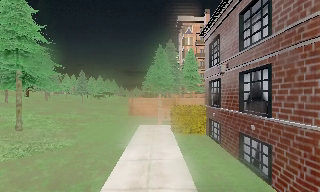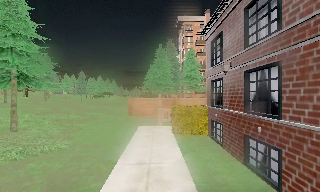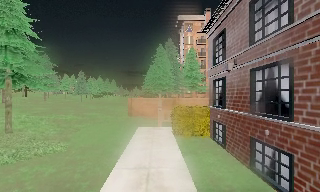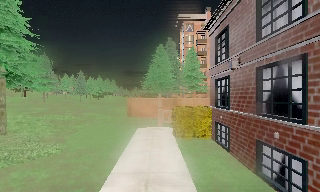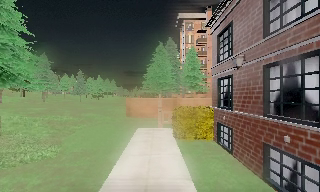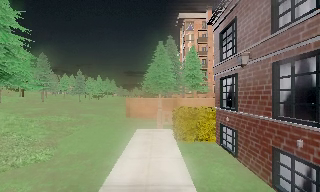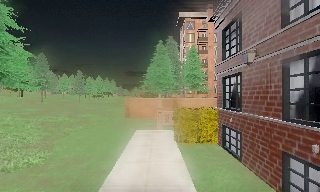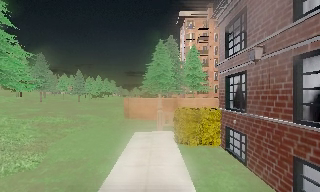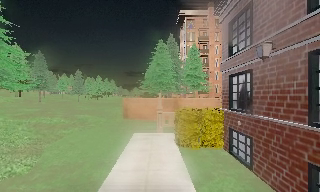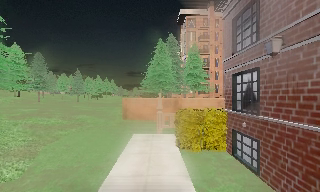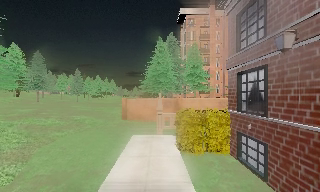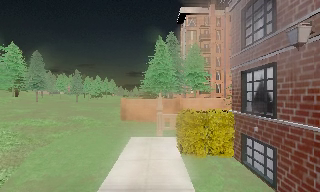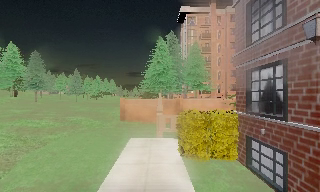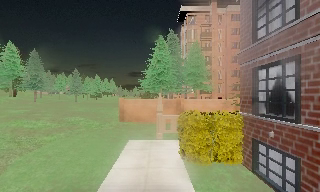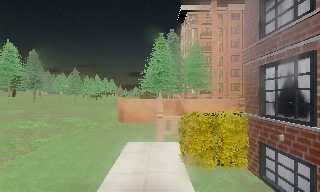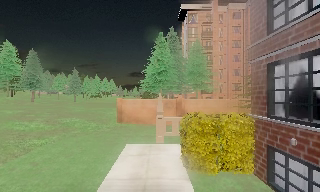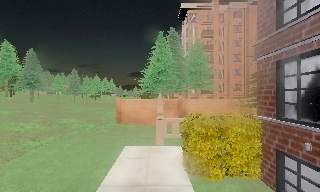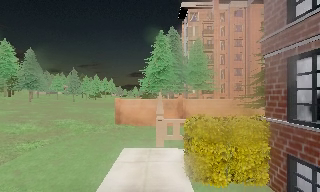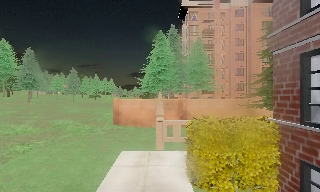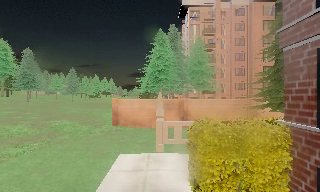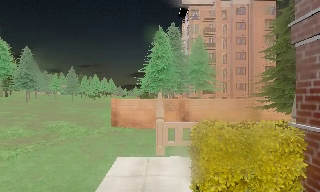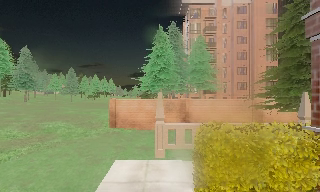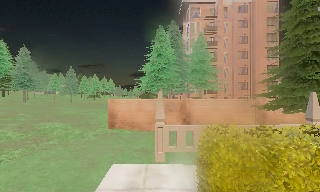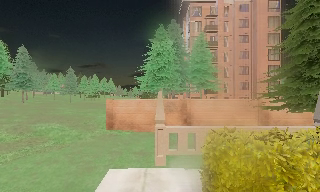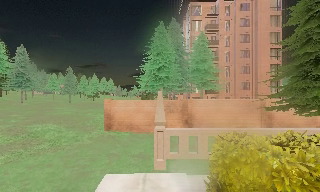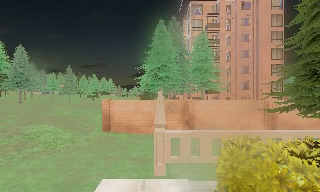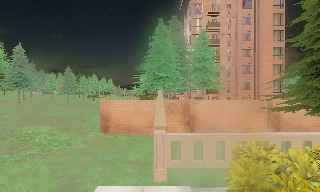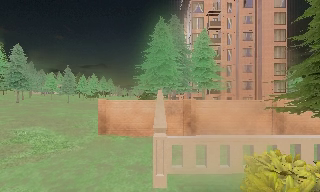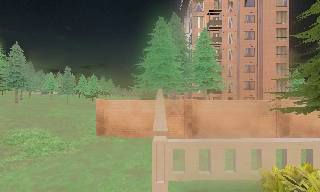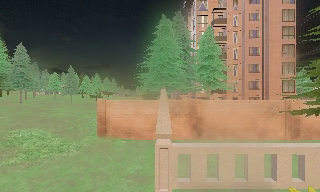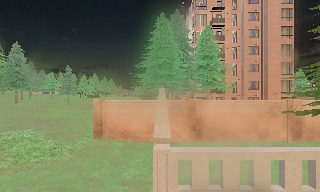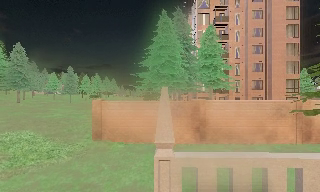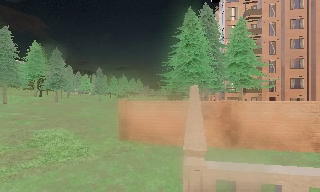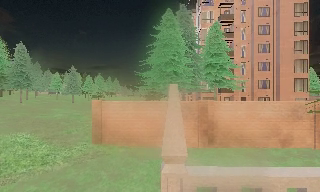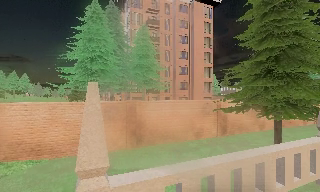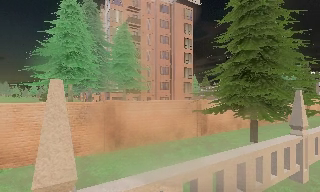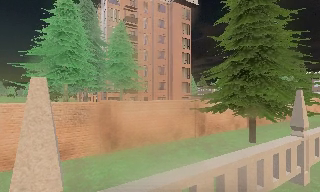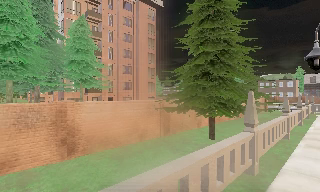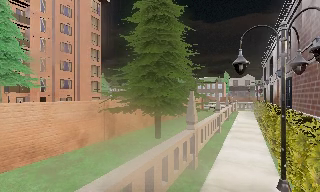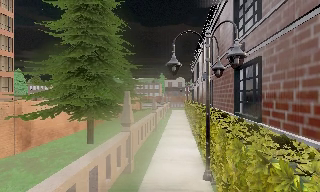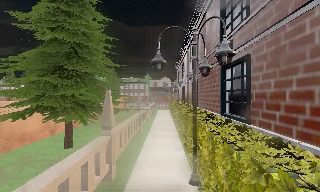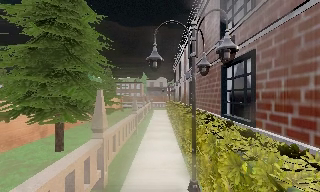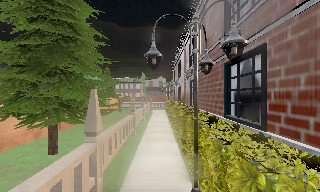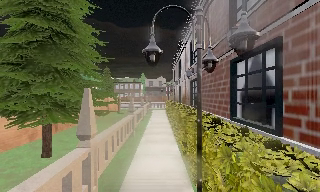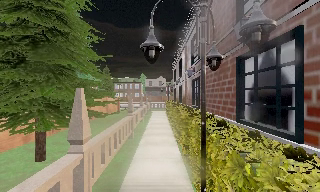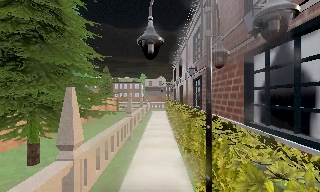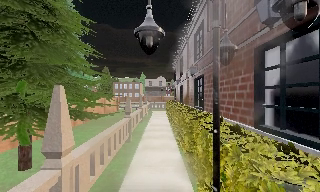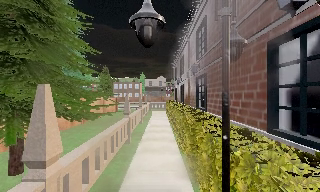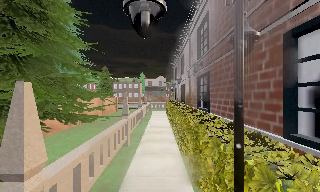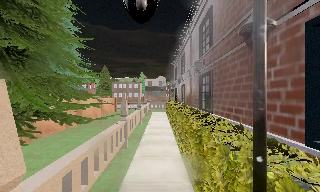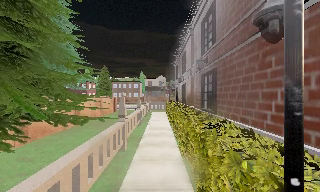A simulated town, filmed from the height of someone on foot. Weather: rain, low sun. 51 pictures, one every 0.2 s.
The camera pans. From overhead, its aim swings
clockwise.
The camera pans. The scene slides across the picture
to the left.
0.0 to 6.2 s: The camera travels forward, about 11 m, so what stands in front looms larger.
6.2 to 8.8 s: The camera pans to its right, which is clockwise from overhead, by about 90 degrees. It travels forward, about 4 m.
8.8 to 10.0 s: The camera travels forward, about 2 m, so what stands in front looms larger.
The film runs forward here.
